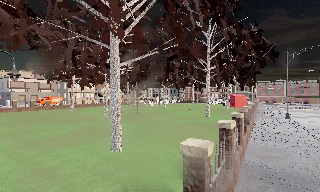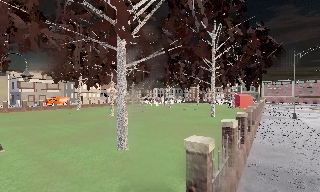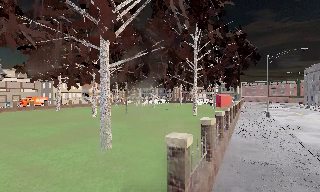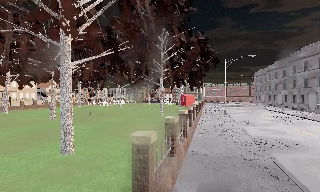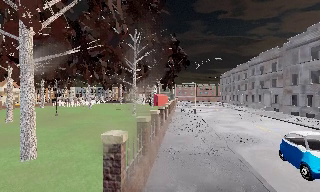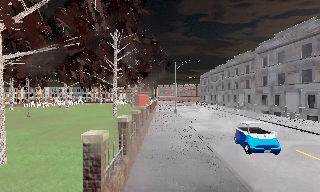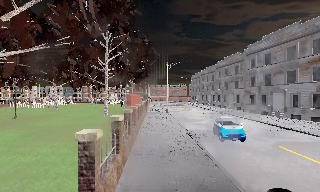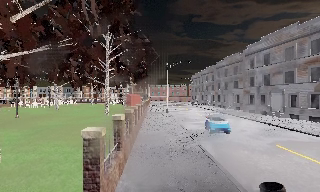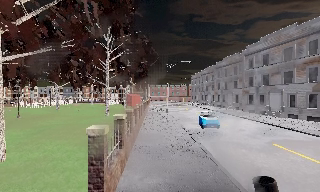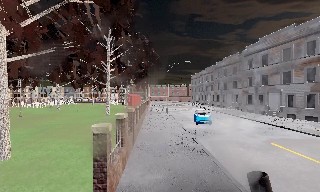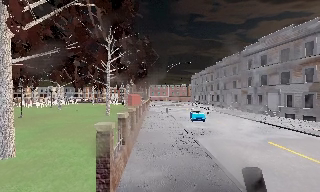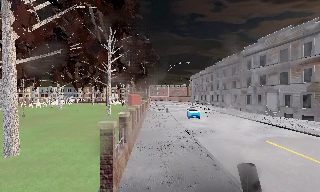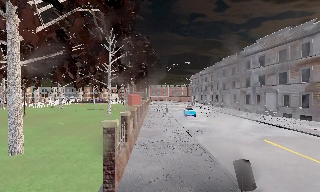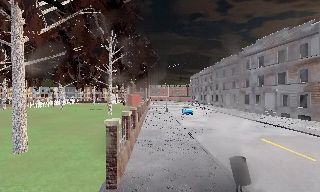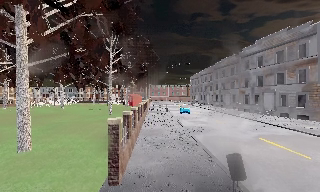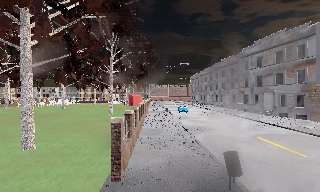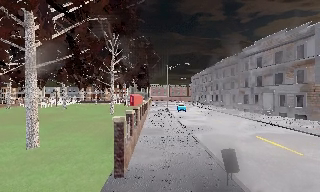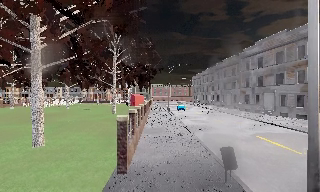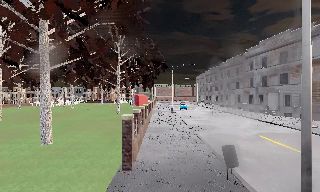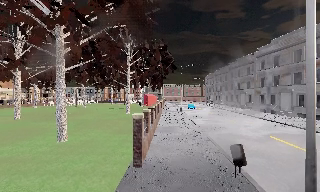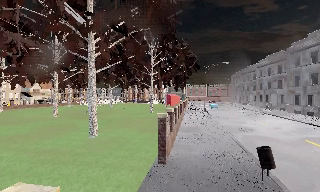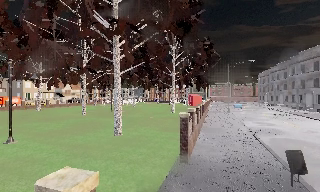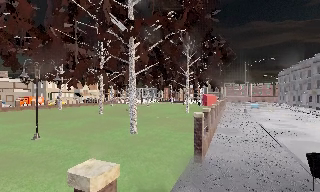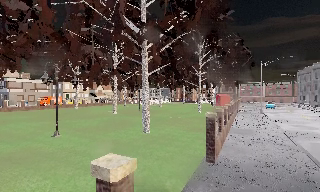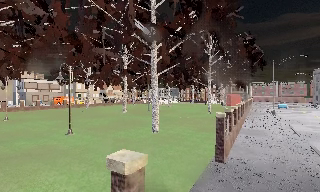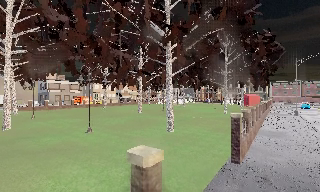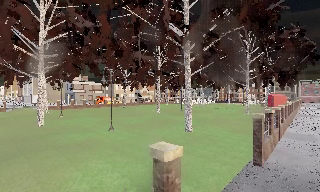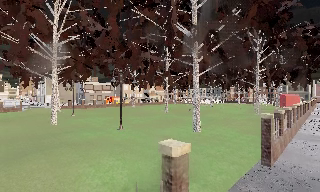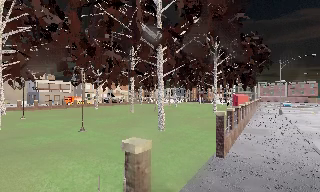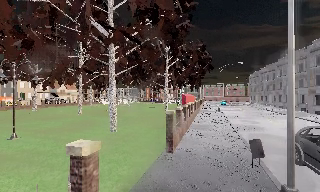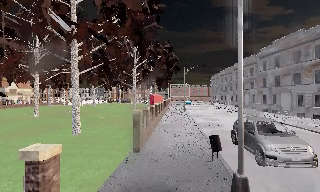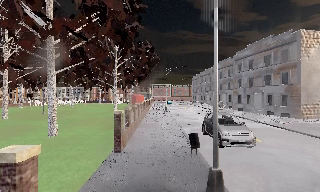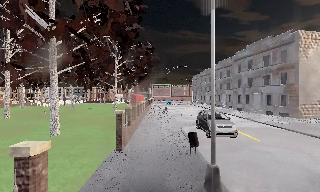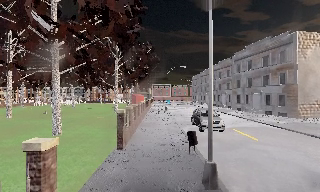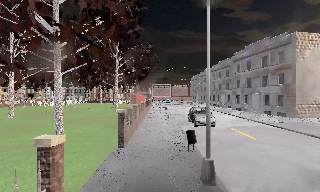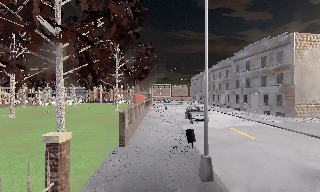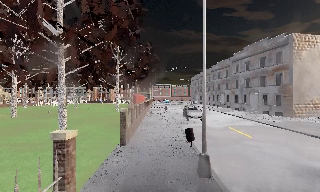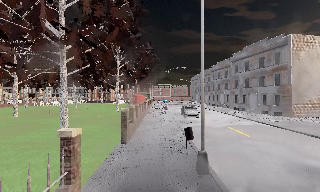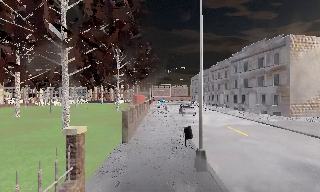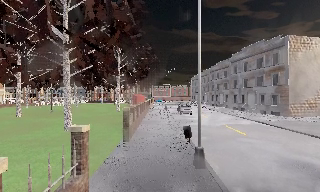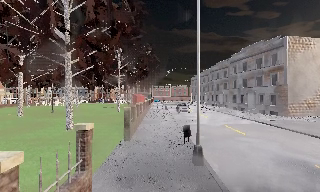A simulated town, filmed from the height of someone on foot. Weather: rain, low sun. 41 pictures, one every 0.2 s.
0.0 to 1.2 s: The camera pans to its right, which is clockwise from overhead, by about 35 degrees. It travels backward, about 1 m.
1.2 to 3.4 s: The camera travels backward, about 2.5 m, so what stands in front gets smaller.
3.4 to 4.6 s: The camera pans to its left, which is counterclockwise from overhead, by about 30 degrees. It travels backward, about 1 m, so what stands in front gets smaller.
4.6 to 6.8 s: The camera swings to its right by about 30 degrees, and the scene slides to the left. It travels backward, about 1.5 m, so what stands in front gets smaller.
6.8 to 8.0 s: The camera travels backward, about 1.5 m, so what stands in front gets smaller.
The film runs backward here.
